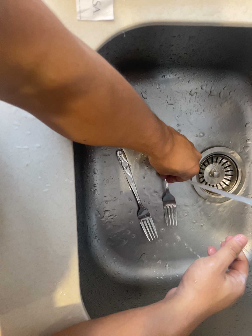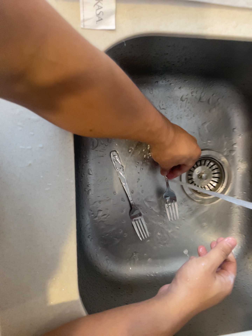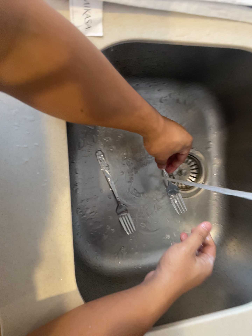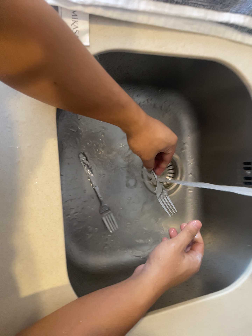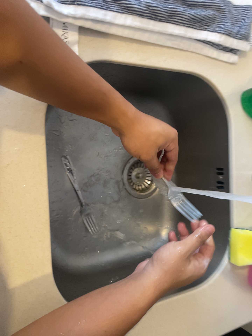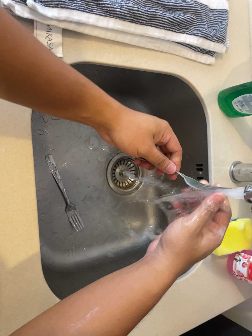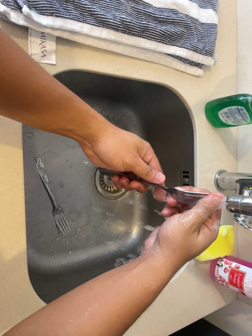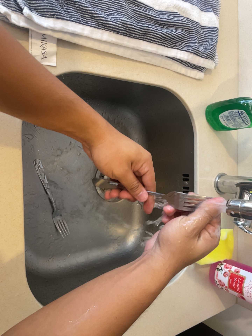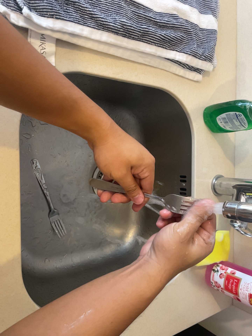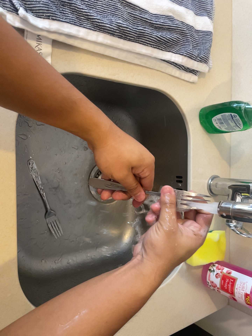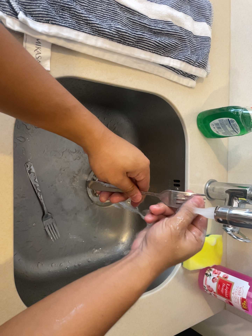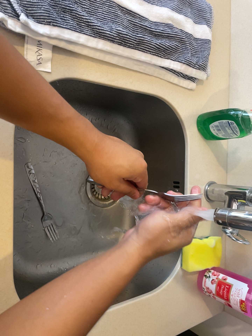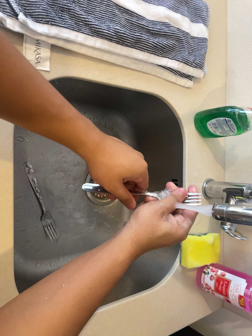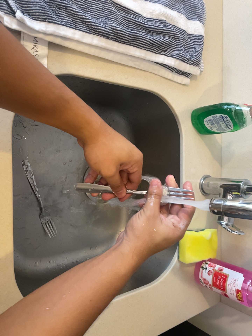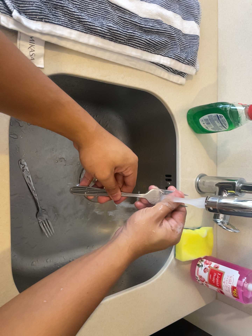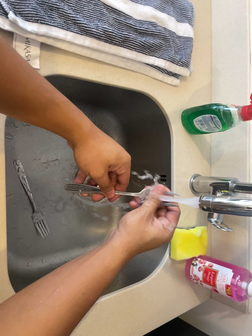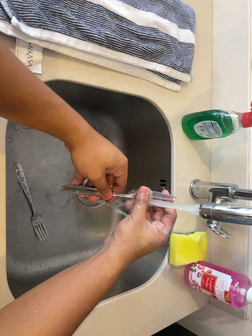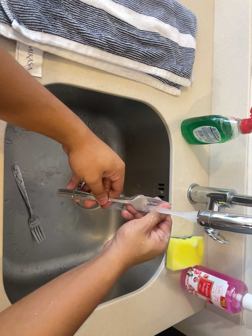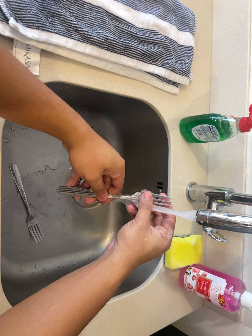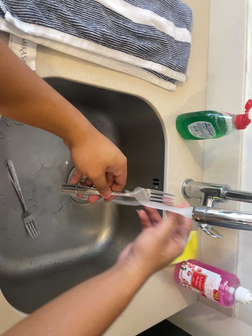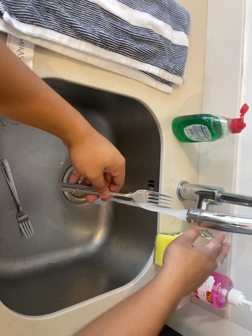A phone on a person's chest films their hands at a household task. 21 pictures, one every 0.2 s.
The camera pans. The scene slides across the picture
to the left.
0.0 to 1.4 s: The scene slides to the left, as the camera pans about 25 degrees to its right. It travels backward and to its left, about 14 cm, so what stands in front gets smaller.
1.4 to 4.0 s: The camera shifts only a little, or ends up much as it began.
The film runs backward here.
